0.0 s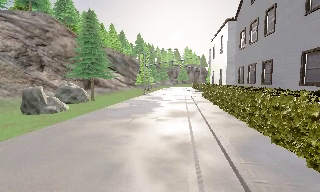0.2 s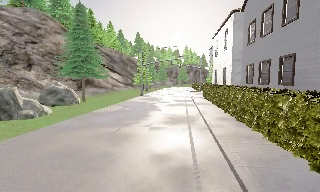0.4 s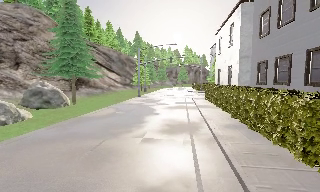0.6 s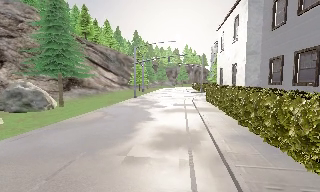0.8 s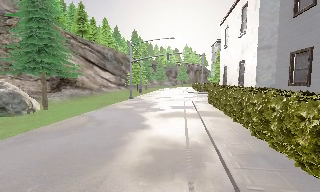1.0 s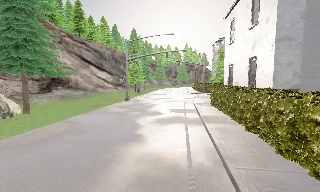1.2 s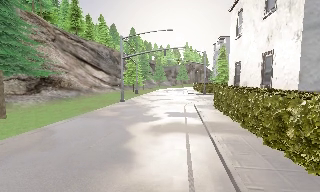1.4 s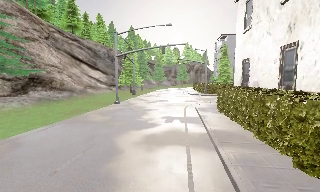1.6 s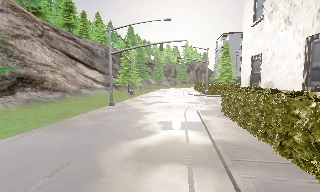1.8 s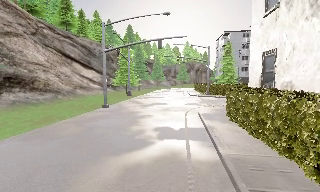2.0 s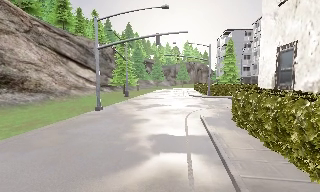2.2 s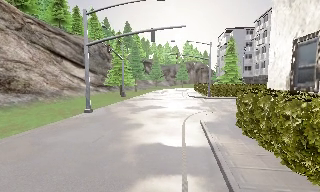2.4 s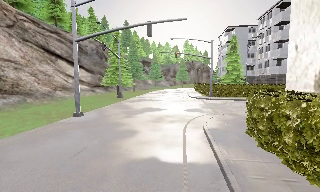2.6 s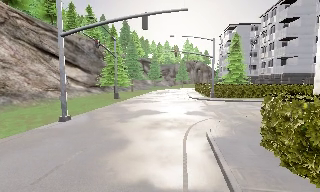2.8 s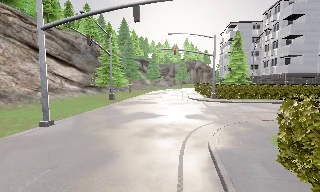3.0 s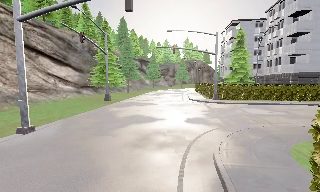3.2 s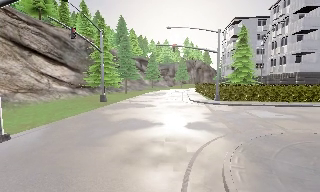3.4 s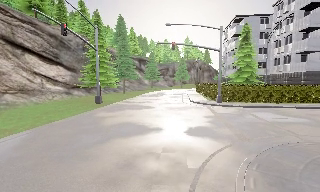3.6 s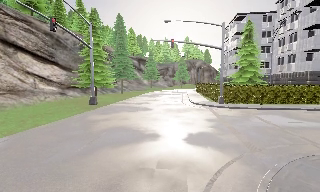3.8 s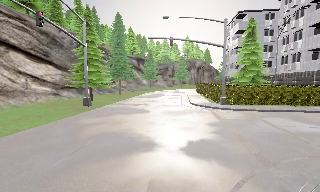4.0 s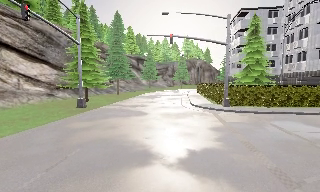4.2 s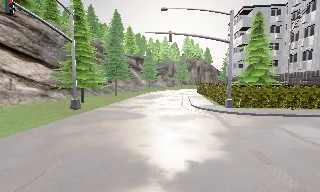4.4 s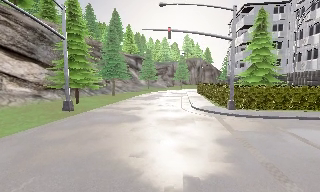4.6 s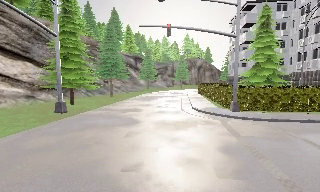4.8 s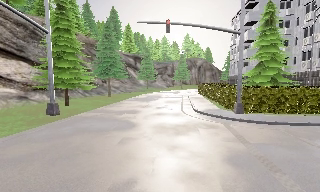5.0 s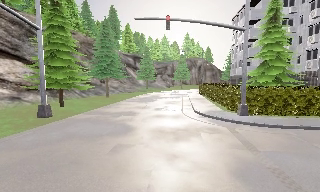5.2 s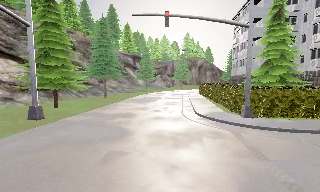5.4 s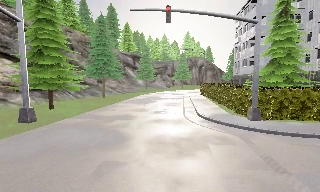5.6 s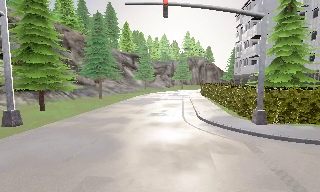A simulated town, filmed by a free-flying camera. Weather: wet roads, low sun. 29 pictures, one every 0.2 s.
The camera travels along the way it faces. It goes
forward.
0.0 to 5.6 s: The camera travels forward, about 35 m, so what stands in front looms larger. It loses speed.
The film runs forward here.
